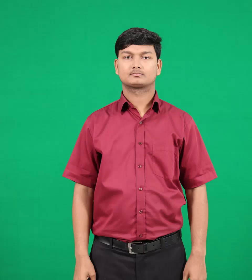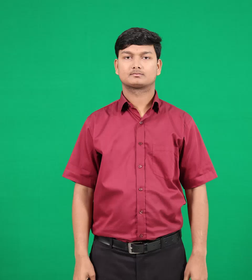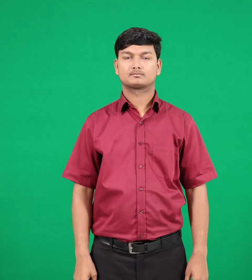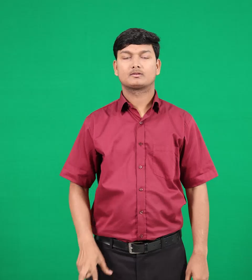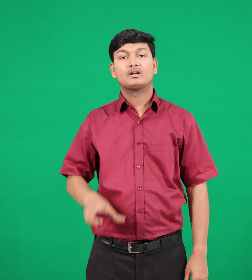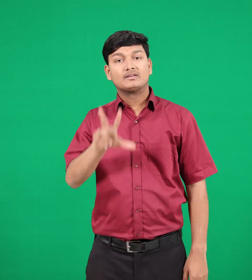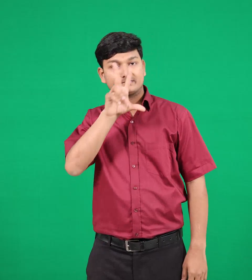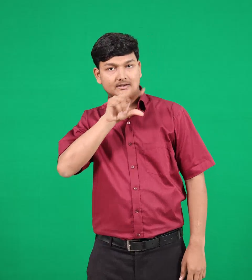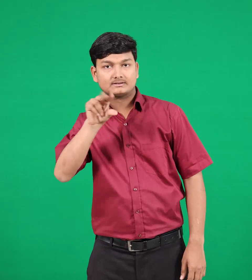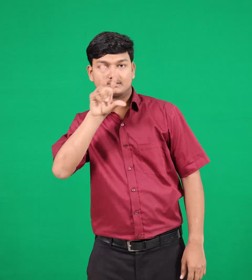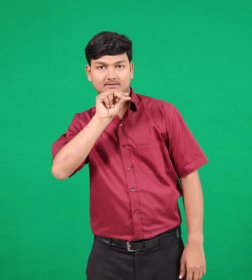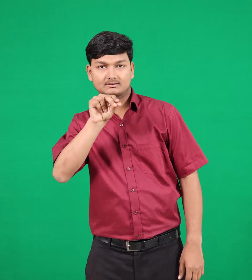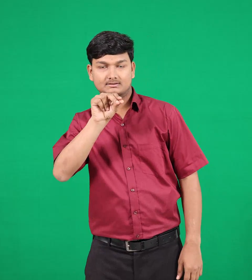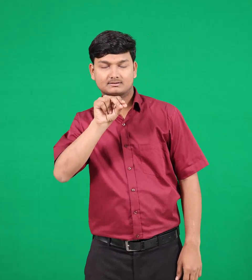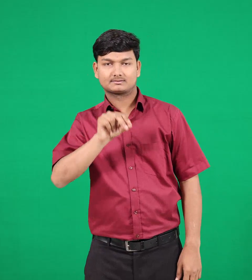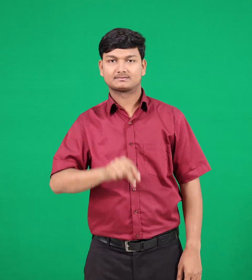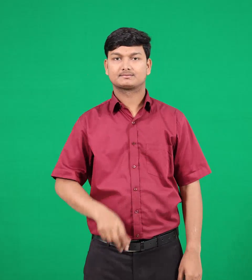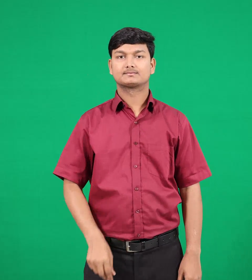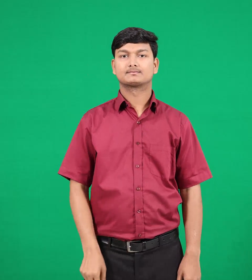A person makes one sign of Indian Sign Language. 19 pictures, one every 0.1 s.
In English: speak
